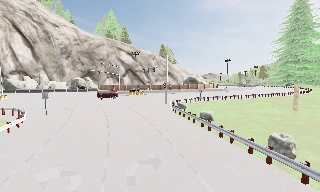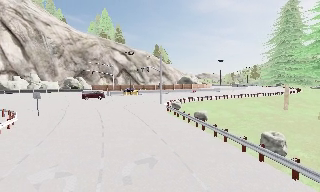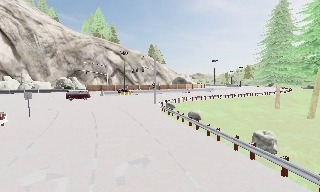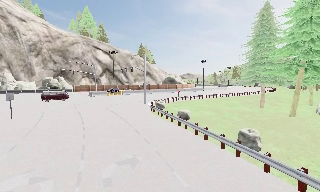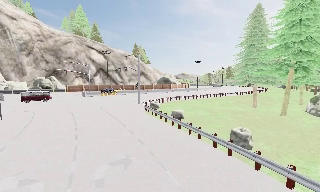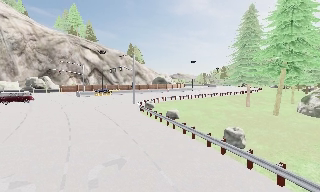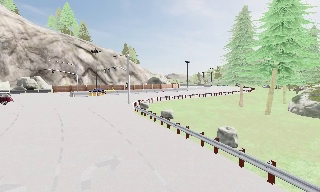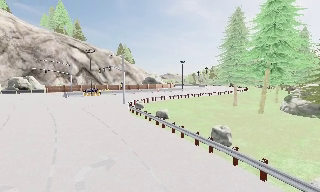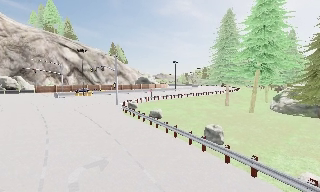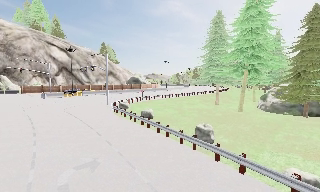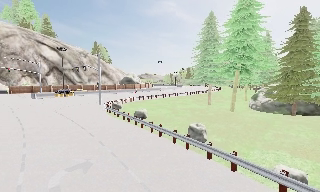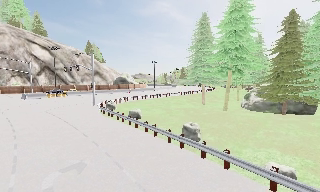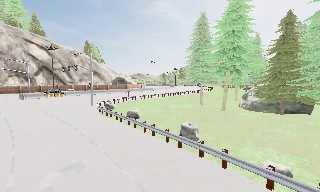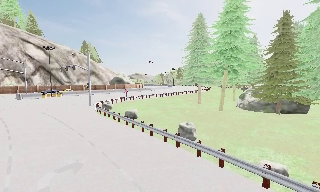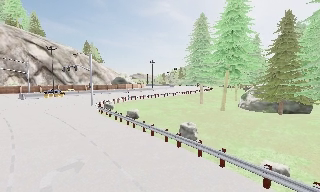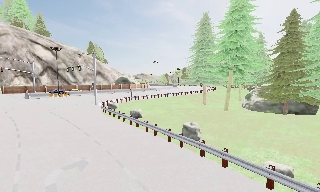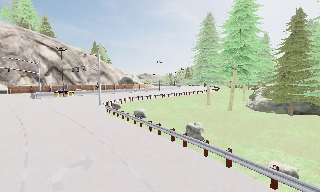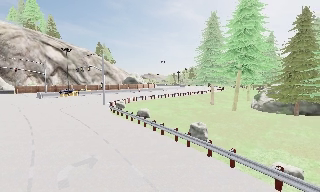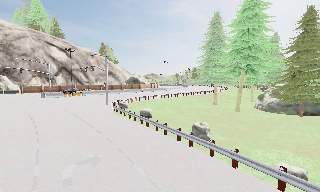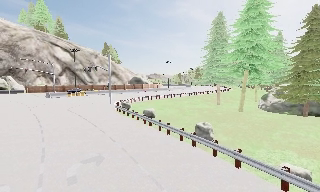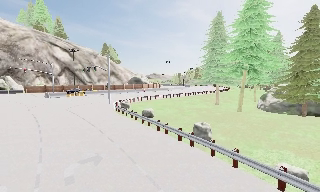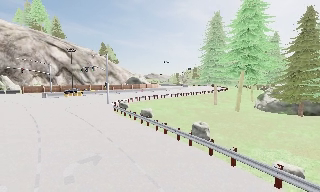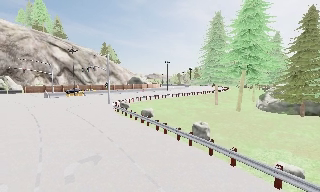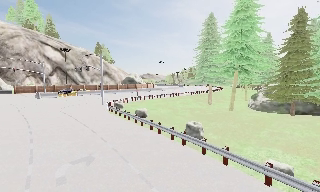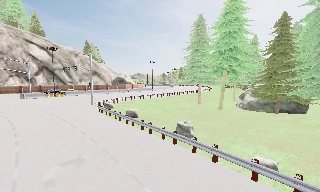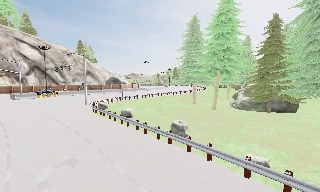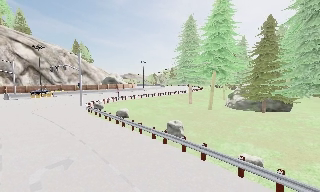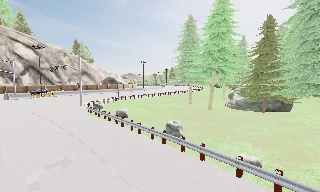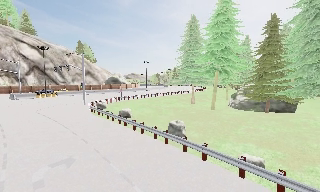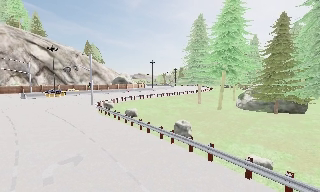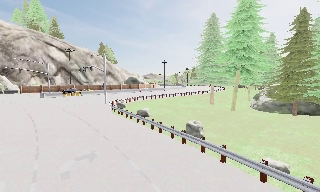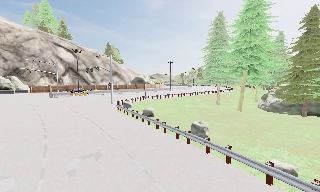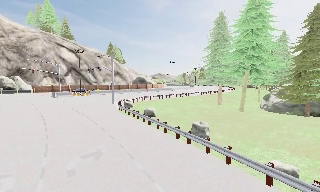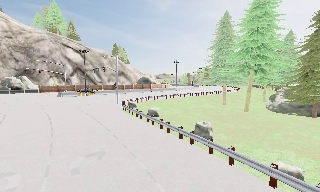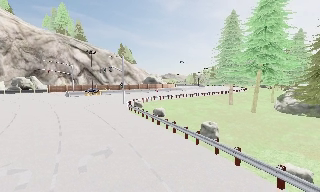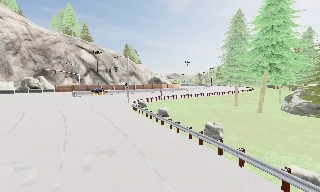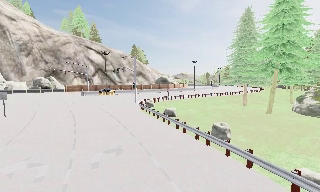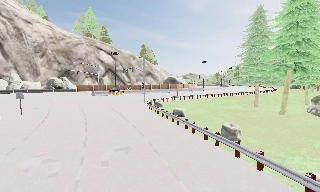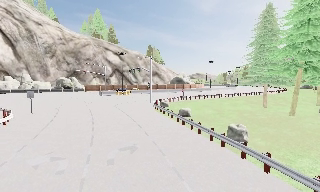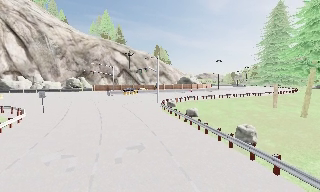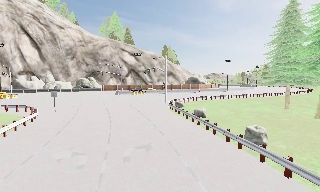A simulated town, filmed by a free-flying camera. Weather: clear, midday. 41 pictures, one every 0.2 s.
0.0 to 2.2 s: The camera pans to its right, which is clockwise from overhead, by about 25 degrees.
2.2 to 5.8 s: The camera travels backward, about 1 m, so what stands in front gets smaller.
5.8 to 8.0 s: The camera swings to its left by about 25 degrees, and the scene slides to the right.
The film runs backward here.
